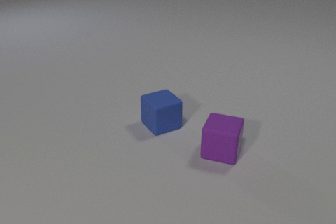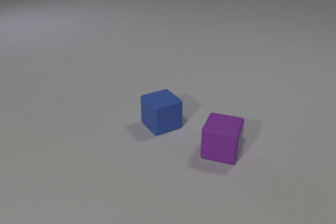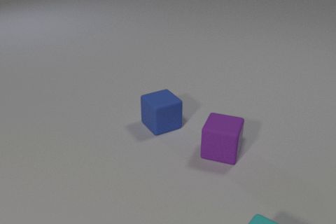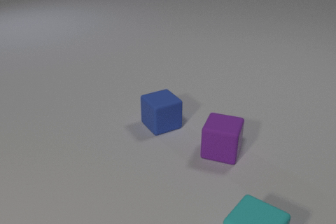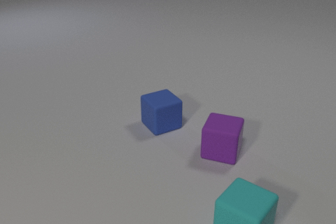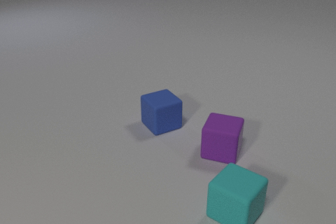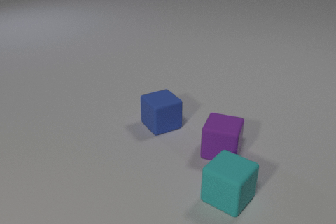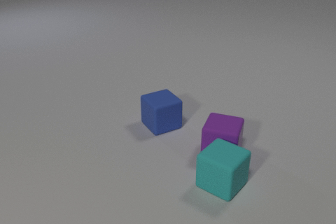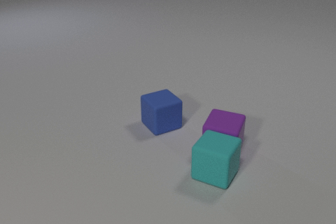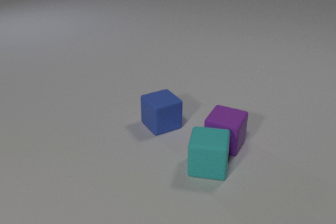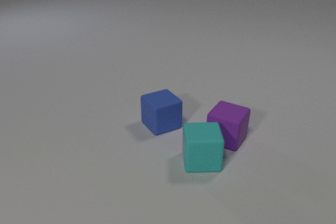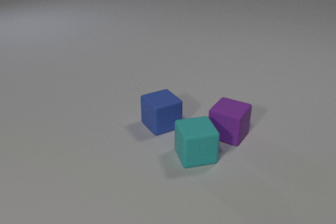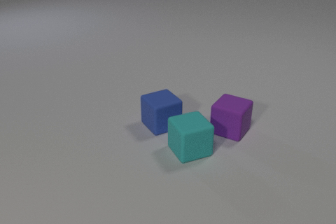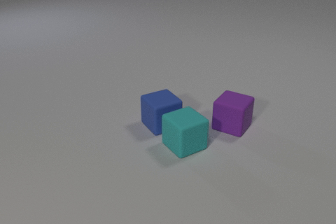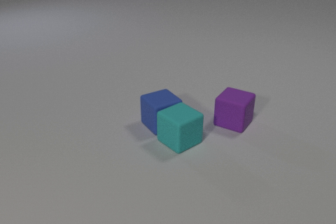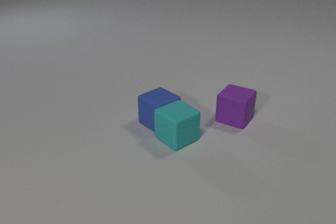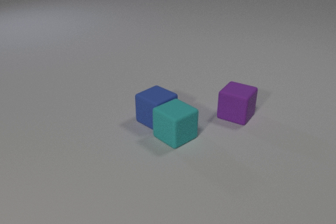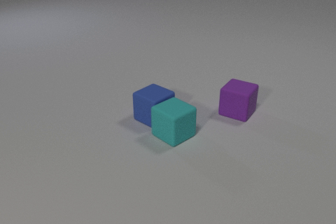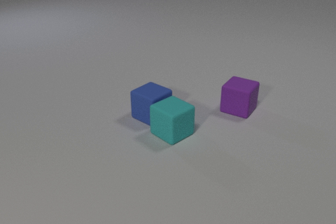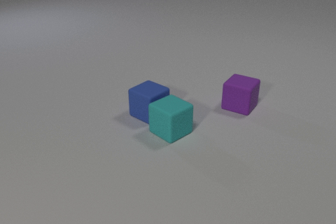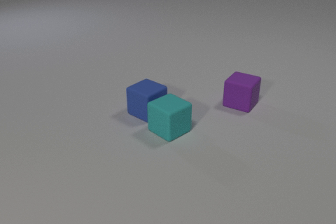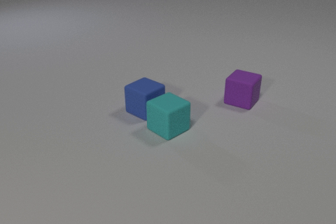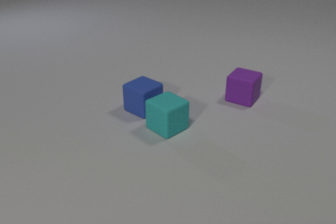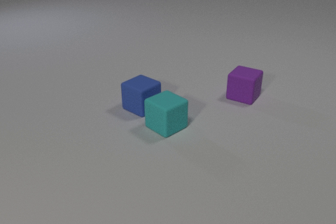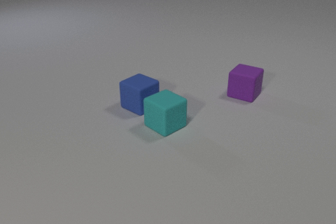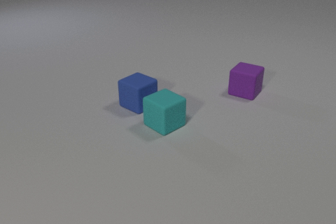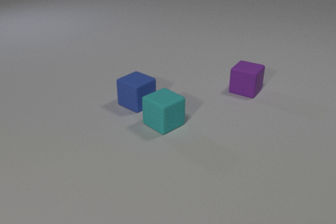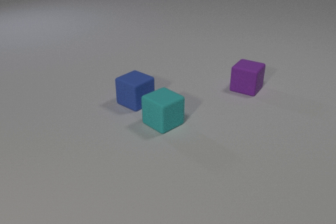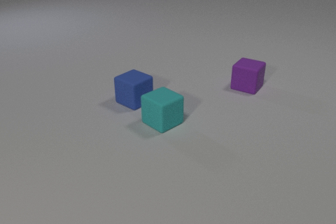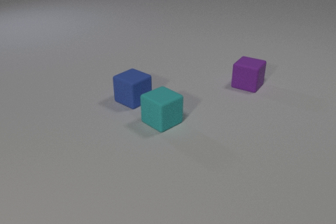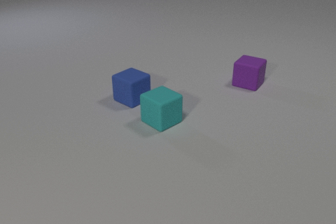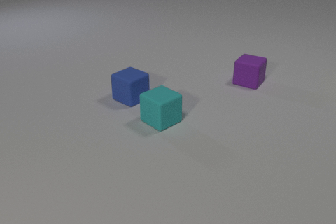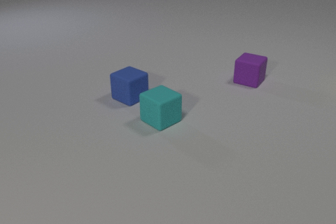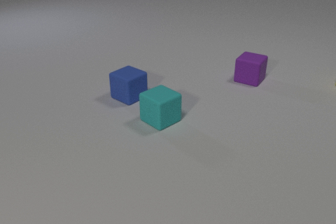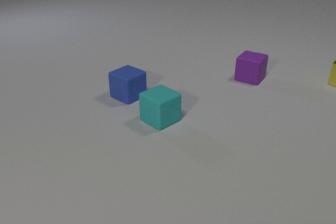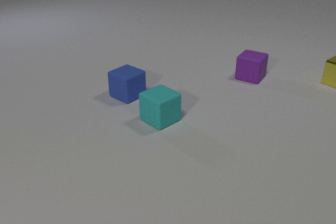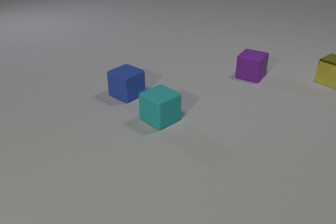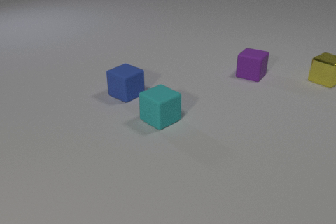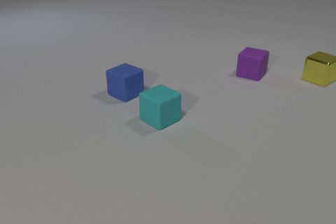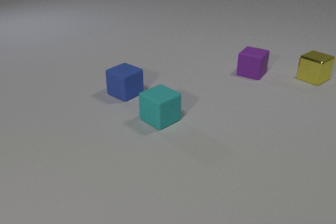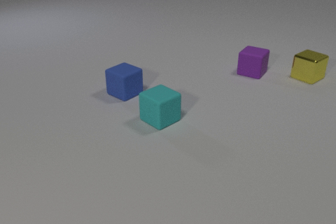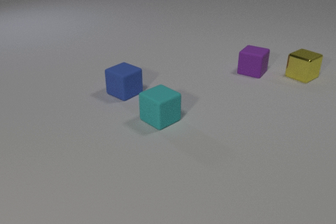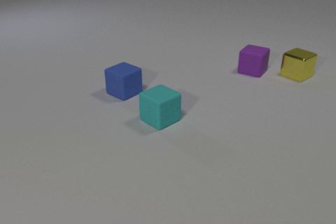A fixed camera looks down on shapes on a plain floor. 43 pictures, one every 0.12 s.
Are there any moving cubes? yes.
How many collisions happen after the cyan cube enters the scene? 2.
Are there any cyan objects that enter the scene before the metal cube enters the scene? yes.
0.00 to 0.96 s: The cyan rubber cube comes in at the bottom edge, slides away from the camera and to the left. The cyan rubber cube and the purple rubber cube collide.
0.96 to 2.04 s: The cyan rubber cube slides away from the camera and to the left, spins so that its near face slides to the right, counterclockwise seen from above. The purple rubber cube slides away from the camera. The blue rubber cube slides away from the camera and to the left. The cyan rubber cube and the blue rubber cube collide.
2.04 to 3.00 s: The cyan rubber cube slides away from the camera and to the left. The purple rubber cube slides away from the camera. The blue rubber cube slides away from the camera and to the left.
3.00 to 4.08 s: The cyan rubber cube slides away from the camera. The purple rubber cube slides away from the camera. The blue rubber cube slides away from the camera and to the left. The yellow metal cube comes in at the right edge, slides to the left.
4.08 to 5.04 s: The purple rubber cube slides away from the camera. The blue rubber cube slides away from the camera. The yellow metal cube slides to the left.
